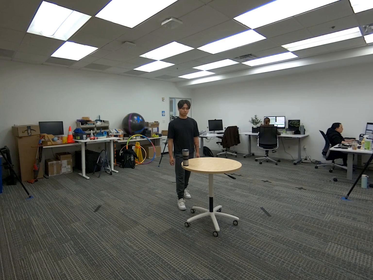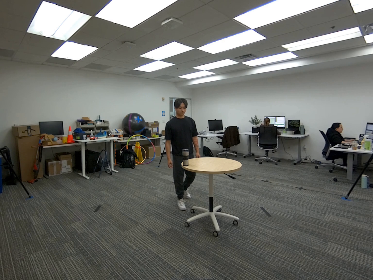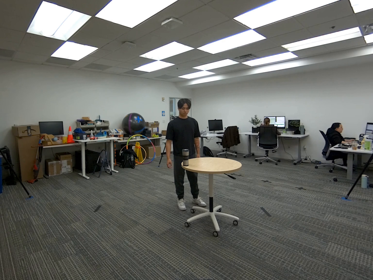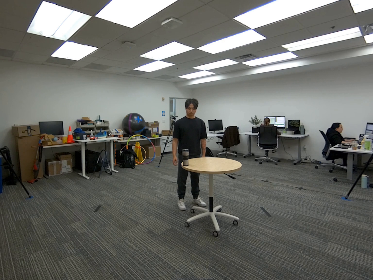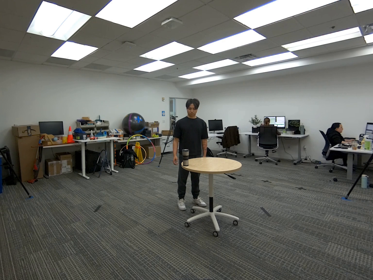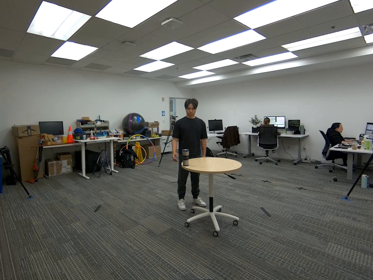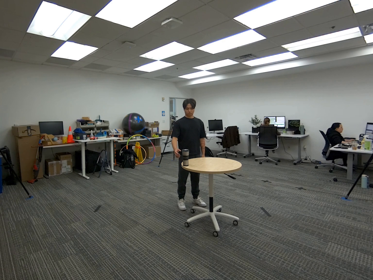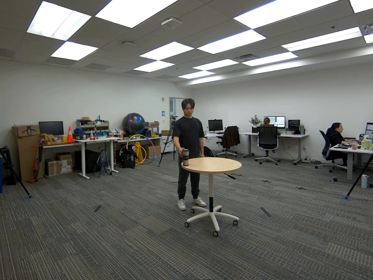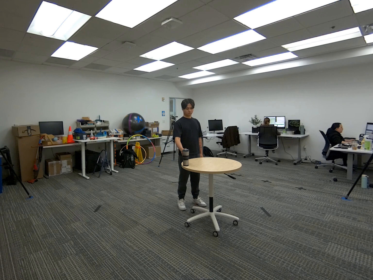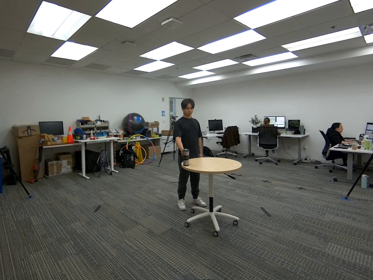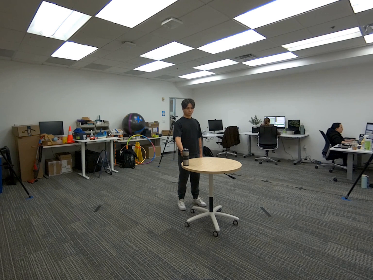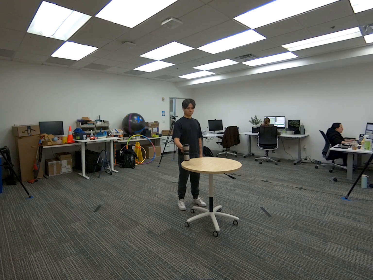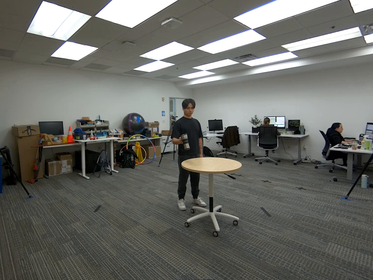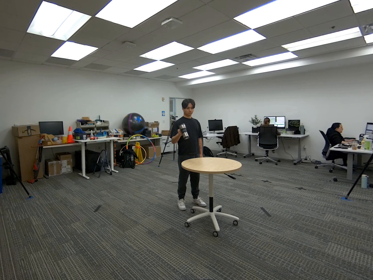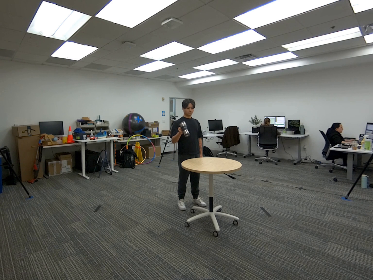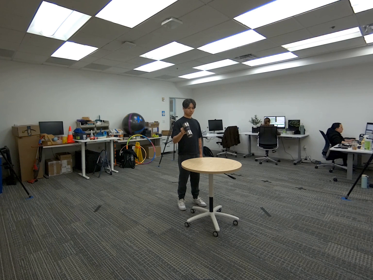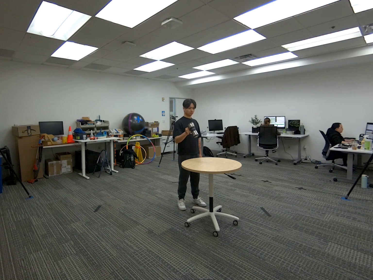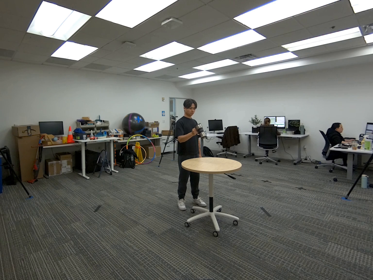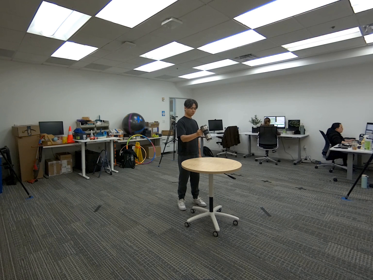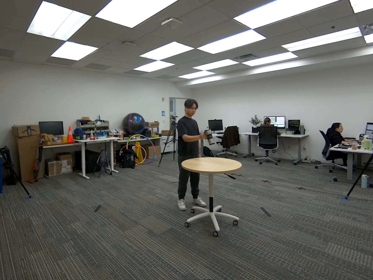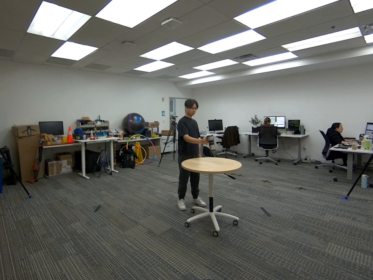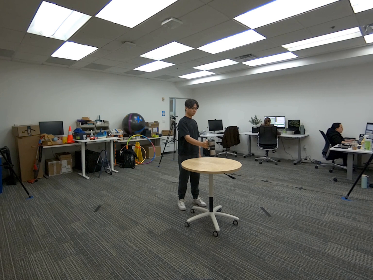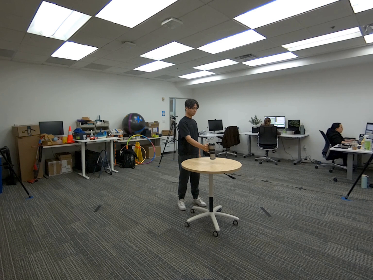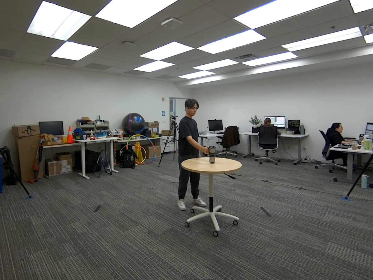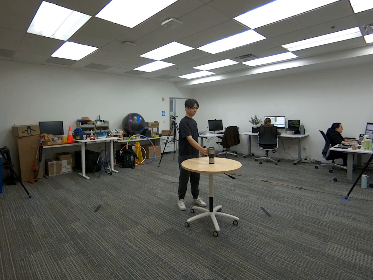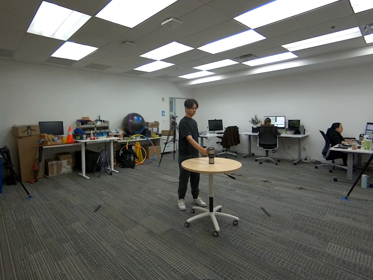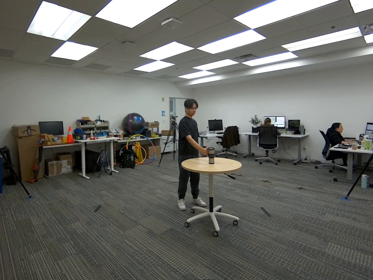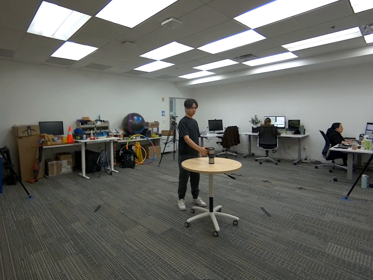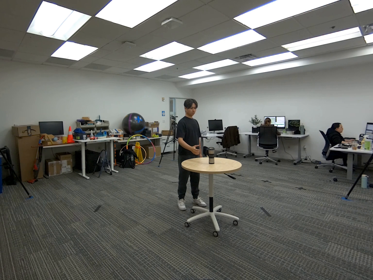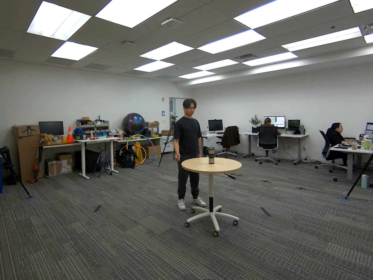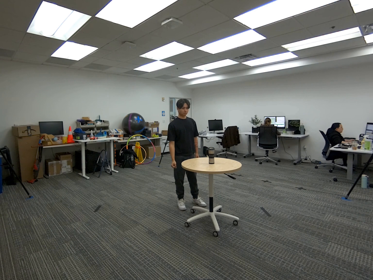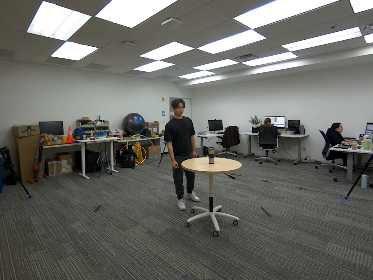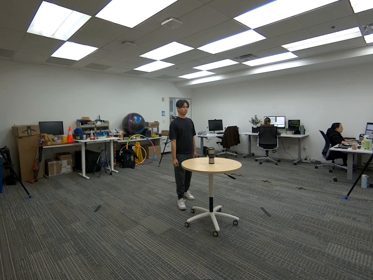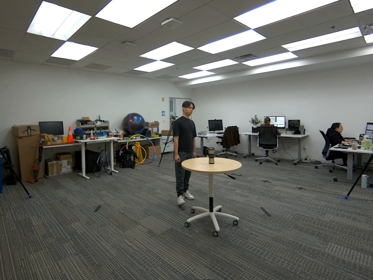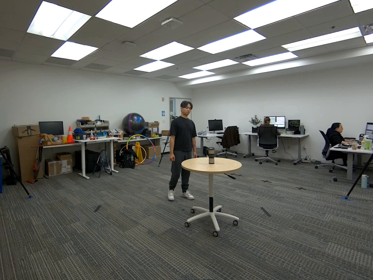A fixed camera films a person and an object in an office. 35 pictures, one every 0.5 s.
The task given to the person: Walk to the coffee mug on the side of the round table, pick up the mug with your right hand and place the mug to the middle of the table.
